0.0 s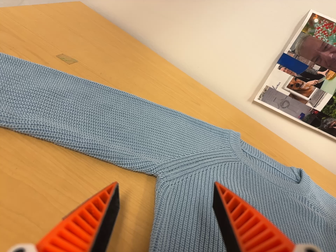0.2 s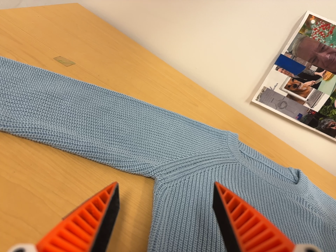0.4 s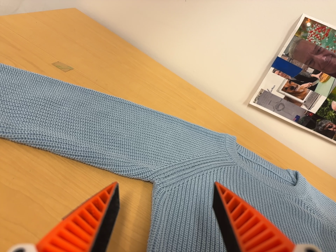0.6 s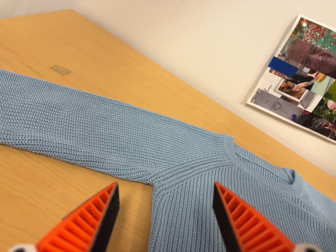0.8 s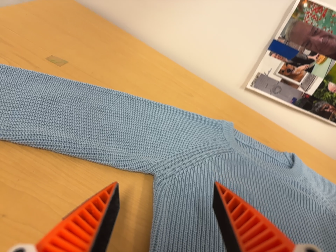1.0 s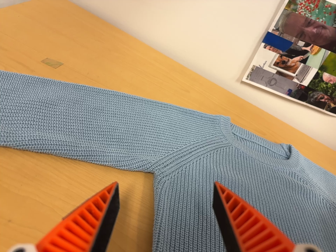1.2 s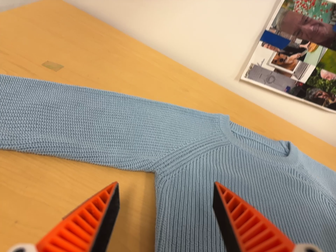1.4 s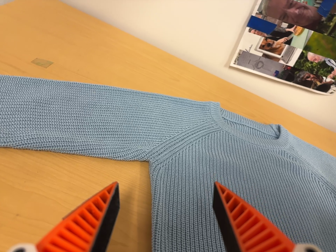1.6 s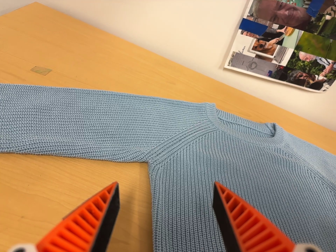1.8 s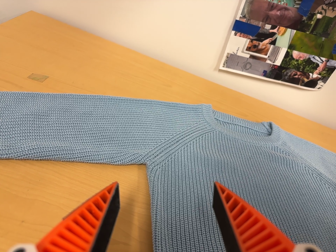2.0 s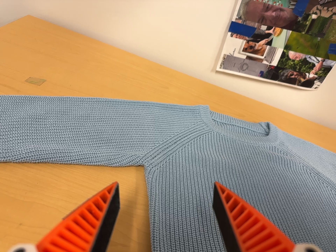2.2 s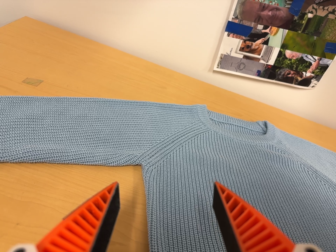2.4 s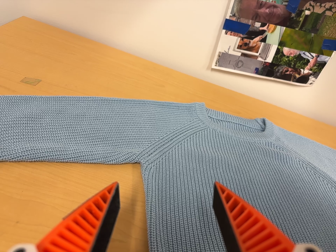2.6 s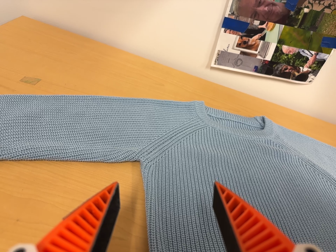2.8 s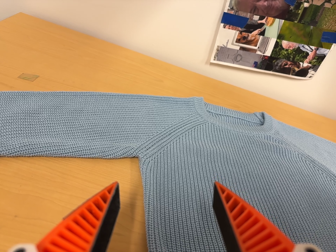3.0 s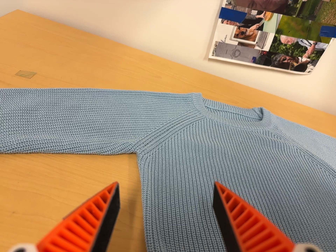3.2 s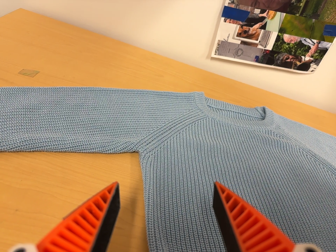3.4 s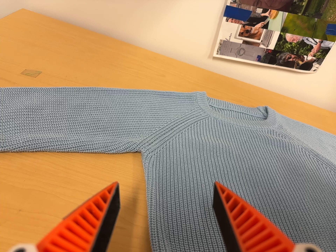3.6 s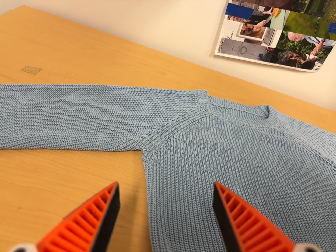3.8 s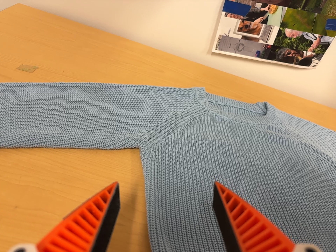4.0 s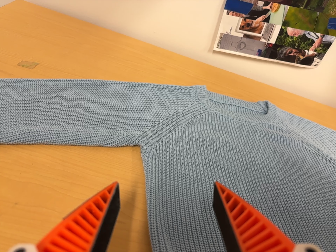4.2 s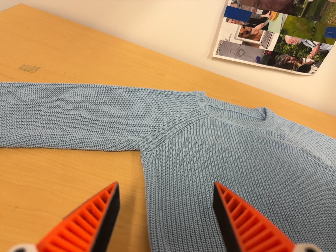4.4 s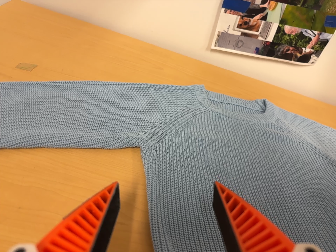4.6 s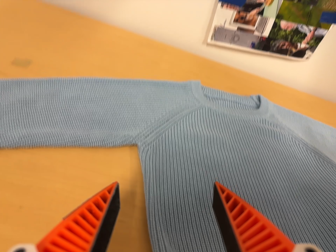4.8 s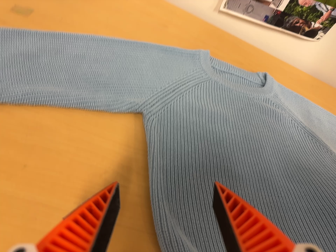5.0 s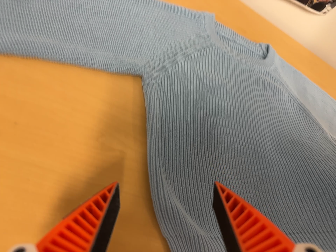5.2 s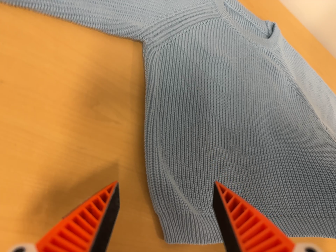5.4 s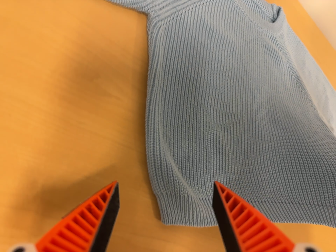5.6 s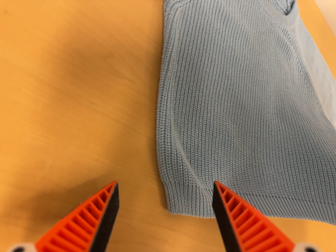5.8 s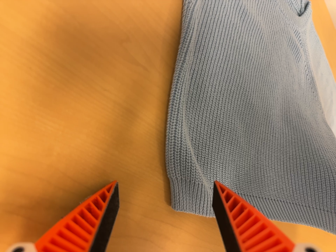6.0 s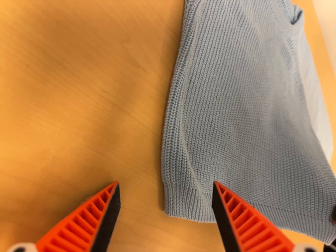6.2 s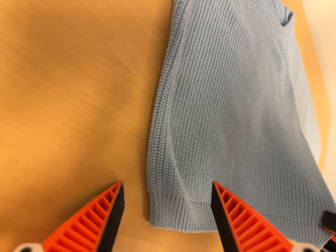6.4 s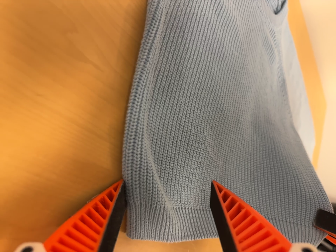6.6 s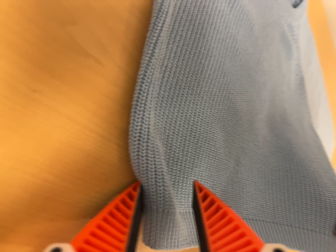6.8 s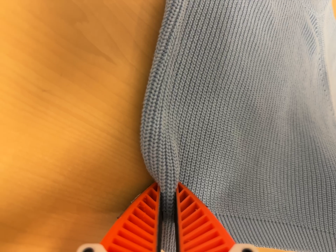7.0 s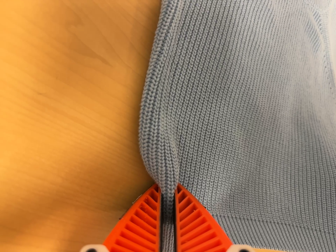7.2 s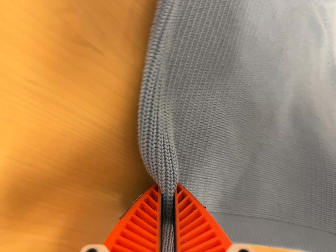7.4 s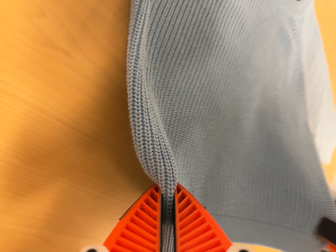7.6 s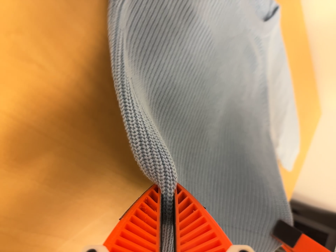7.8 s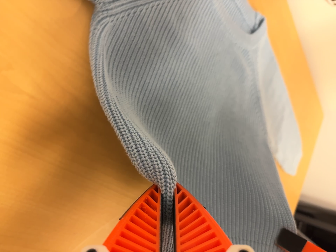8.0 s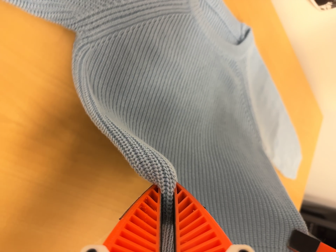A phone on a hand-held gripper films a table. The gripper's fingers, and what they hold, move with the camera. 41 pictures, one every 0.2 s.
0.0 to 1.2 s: The camera shifts only a little, or ends up much as it began.
1.2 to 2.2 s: The camera rolls about its line of sight by about 10 degrees, and the scene rotates counterclockwise.
2.2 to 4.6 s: The camera shifts only a little, or ends up much as it began.
4.6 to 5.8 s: The camera pans to its right by about 15 degrees. It travels to its left and forward, about 14 cm. Its aim tips toward the bottom of its view by about 30 degrees, and the scene shifts upward. It rolls about its line of sight by about 25 degrees, and the scene rotates clockwise.
5.8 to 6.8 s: The camera travels forward, about 7 cm, so what stands in front looms larger.
6.8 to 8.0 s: The camera travels to its right, backward and toward the top of its view, about 12 cm, so close, fixed things drift to the left.
The film runs forward here.
